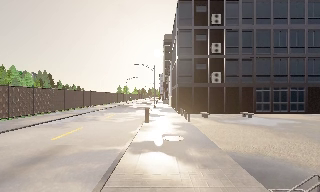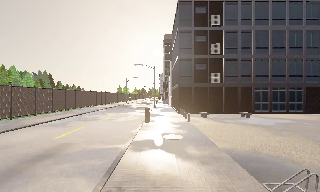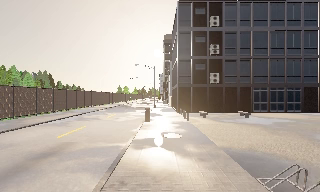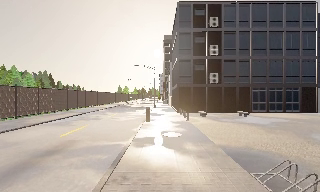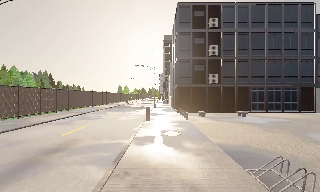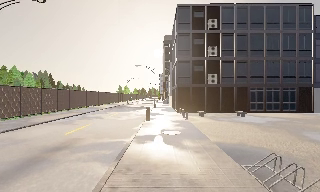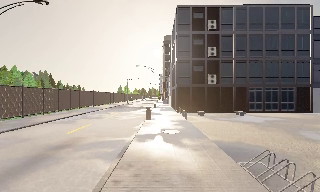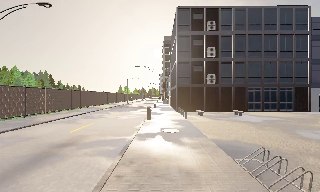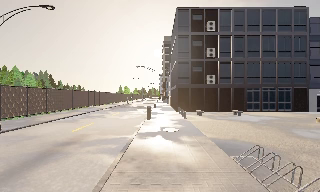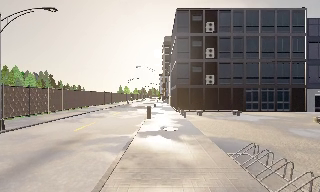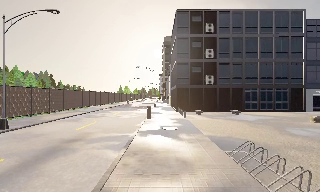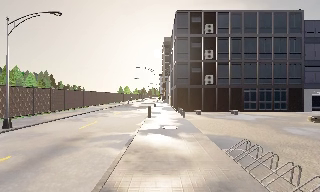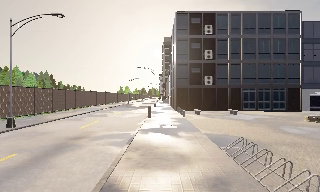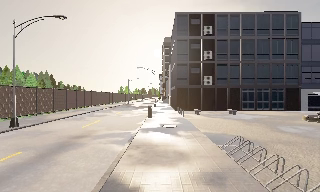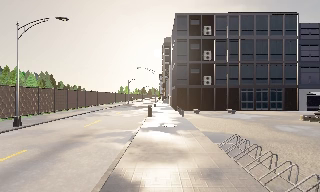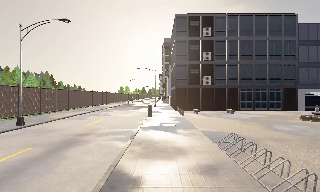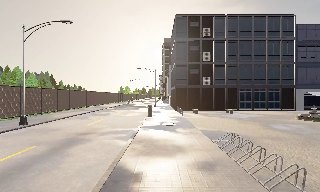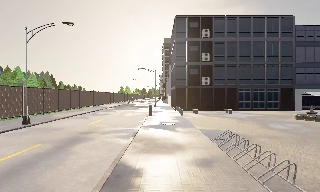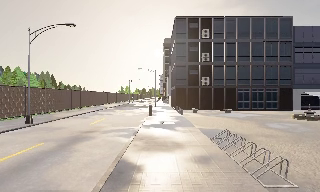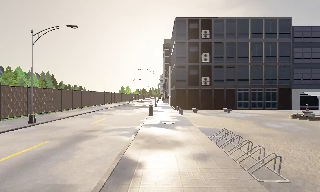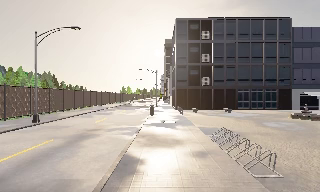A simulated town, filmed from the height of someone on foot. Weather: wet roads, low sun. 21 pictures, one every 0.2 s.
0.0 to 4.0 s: The camera travels backward, about 5 m, so what stands in front gets smaller.
The film runs backward here.
